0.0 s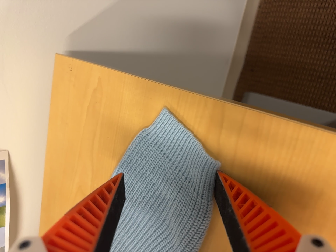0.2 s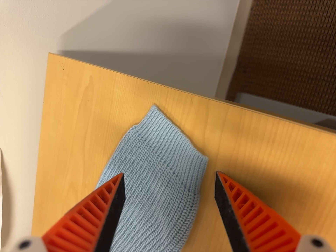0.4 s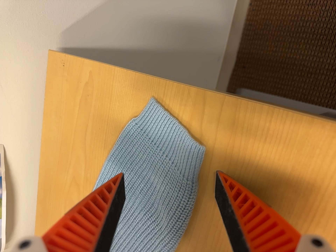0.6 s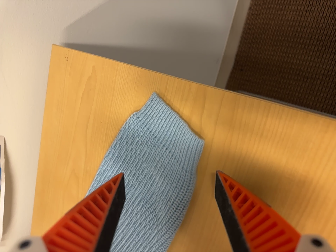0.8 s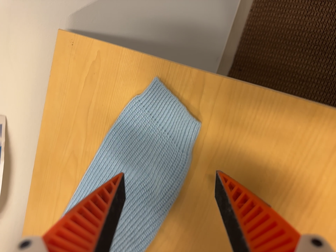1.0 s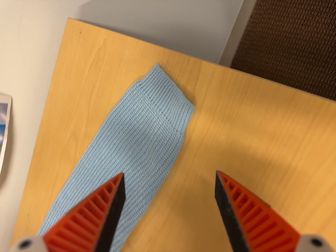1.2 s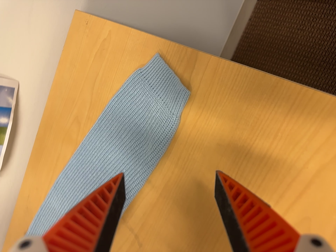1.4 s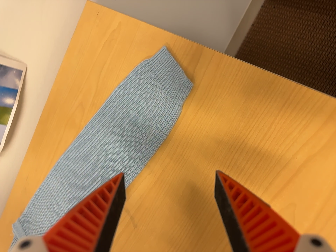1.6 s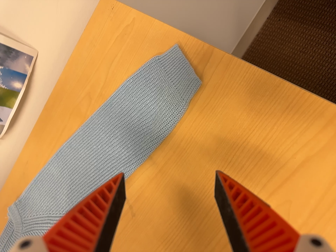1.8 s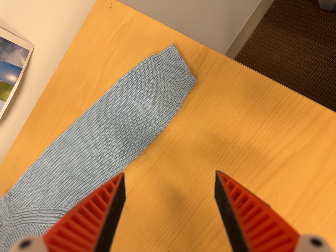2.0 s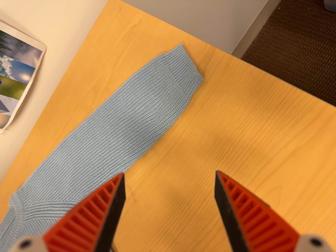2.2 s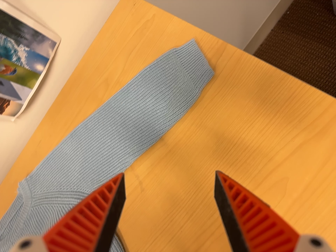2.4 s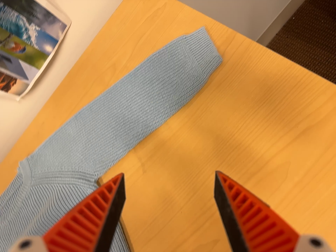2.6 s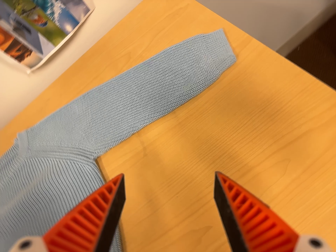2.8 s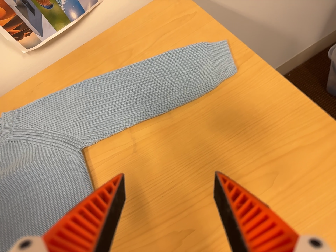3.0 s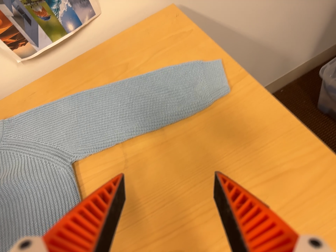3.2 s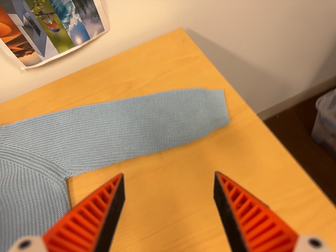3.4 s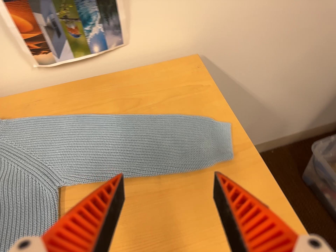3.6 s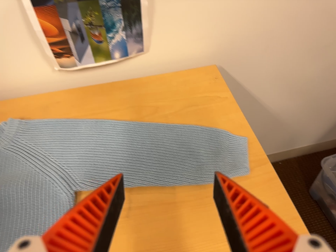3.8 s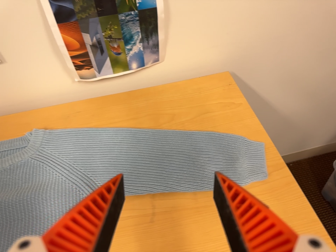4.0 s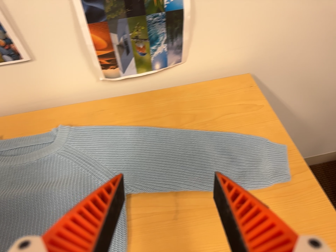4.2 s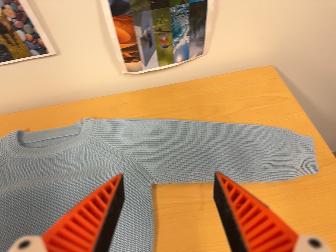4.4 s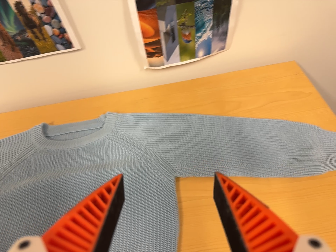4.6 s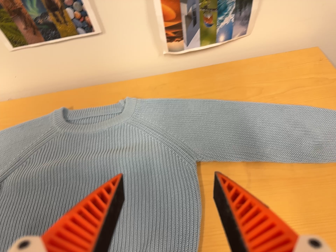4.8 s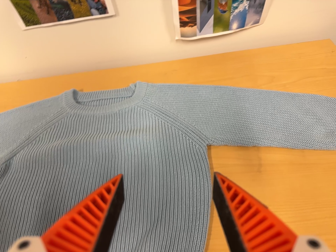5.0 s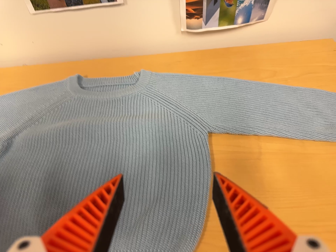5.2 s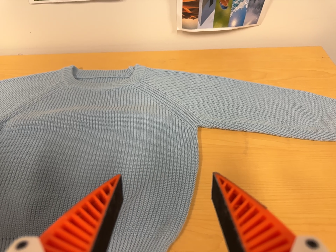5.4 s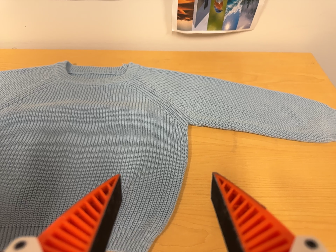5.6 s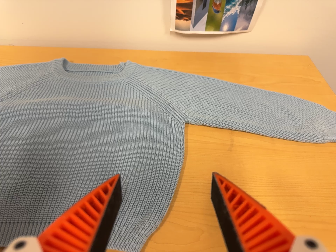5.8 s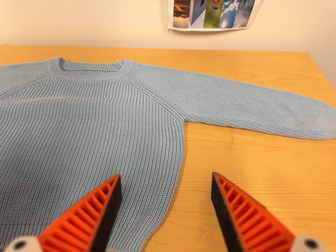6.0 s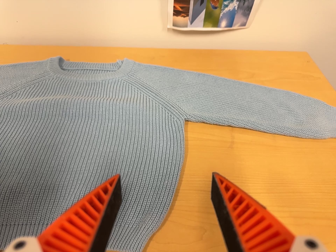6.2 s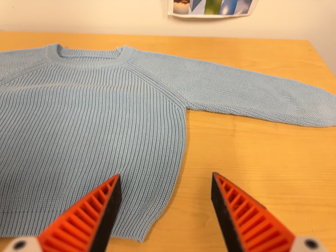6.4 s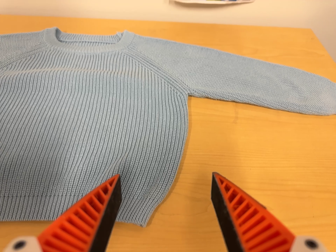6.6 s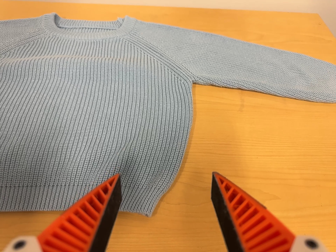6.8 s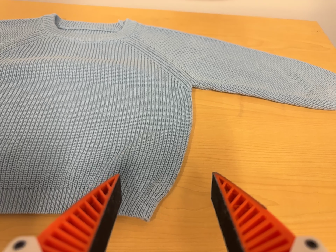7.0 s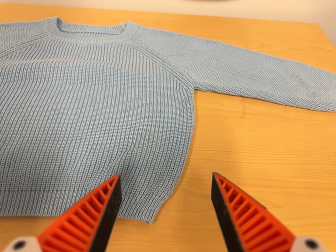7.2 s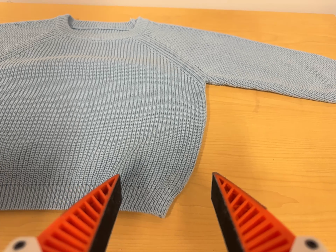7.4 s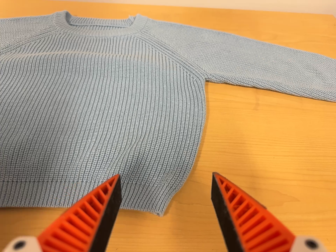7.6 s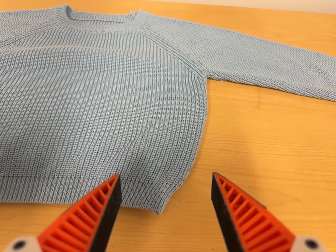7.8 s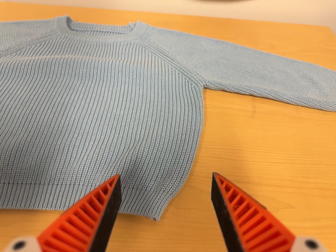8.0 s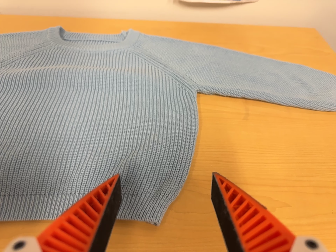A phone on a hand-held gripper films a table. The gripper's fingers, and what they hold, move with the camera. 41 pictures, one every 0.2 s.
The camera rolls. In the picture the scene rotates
clockwise.
0.0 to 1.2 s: The camera travels backward and toward the bottom of its view, about 12 cm, so what stands in front gets smaller. It rolls about its line of sight by about 10 degrees, and the scene rotates clockwise.
1.2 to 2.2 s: The camera travels backward, toward the bottom of its view and to its left, about 10 cm, so what stands in front gets smaller. It rolls about its line of sight by about 15 degrees, and the scene rotates clockwise.
2.2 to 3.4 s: The camera pans to its right by about 10 degrees. It travels to its left, about 9 cm. Its aim tips toward the top of its view by about 15 degrees, and the scene shifts downward. It rolls about its line of sight by about 35 degrees, and the scene rotates clockwise.
3.4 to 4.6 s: The camera pans to its left by about 10 degrees. It travels to its left, about 16 cm, so close, fixed things drift to the right.
4.6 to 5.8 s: The camera travels toward the bottom of its view, about 14 cm, so close, fixed things drift upward. It rolls about its line of sight by about 10 degrees, and the scene rotates clockwise.
5.8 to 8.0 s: The camera shifts only a little, or ends up much as it began.
The film runs backward here.
